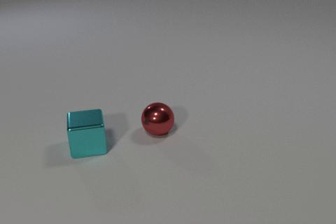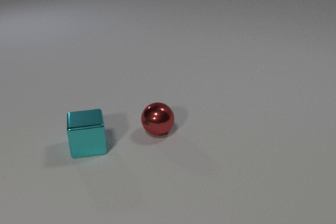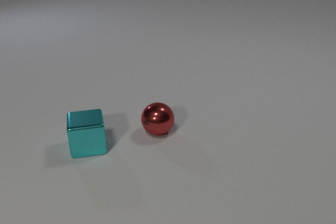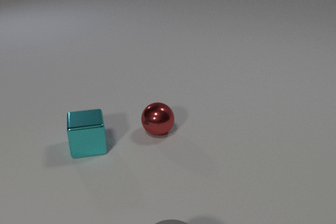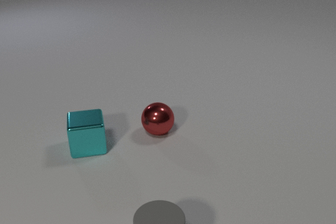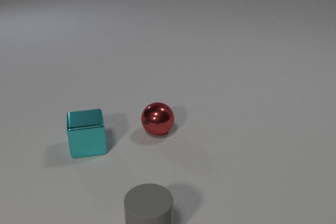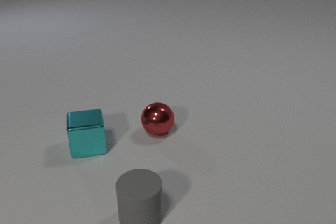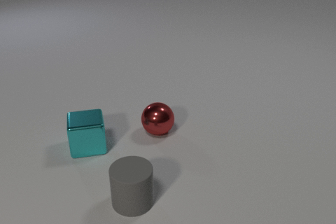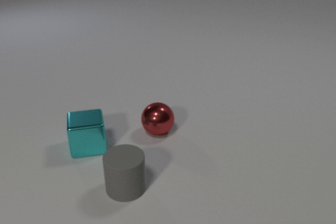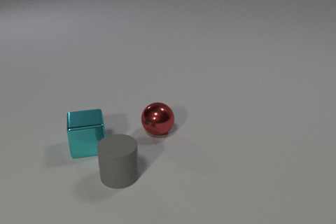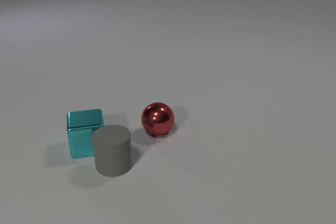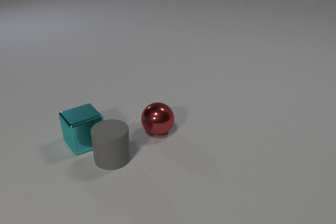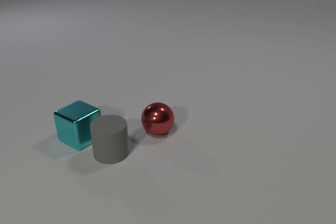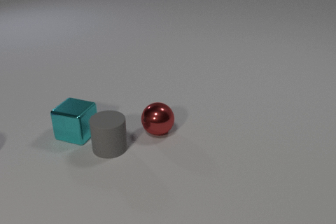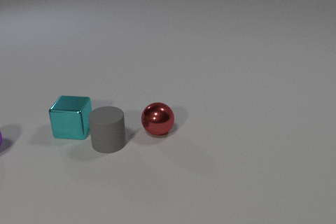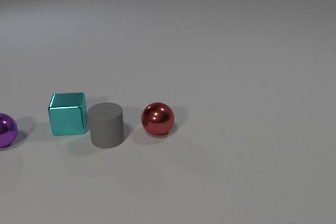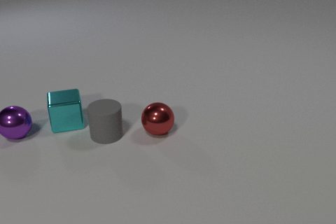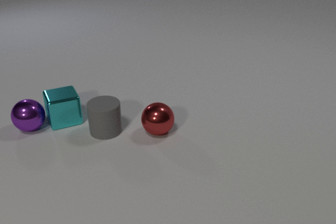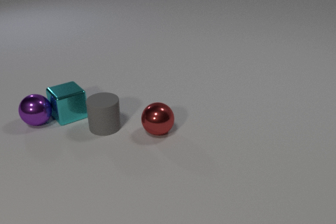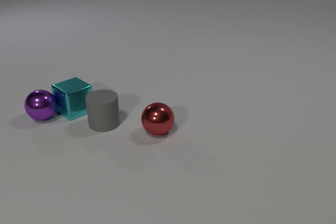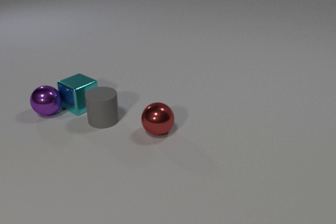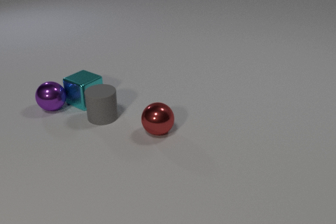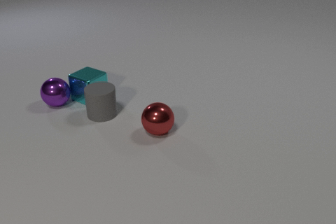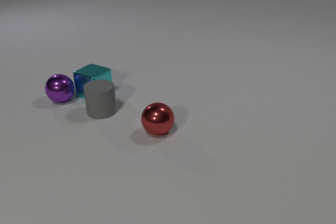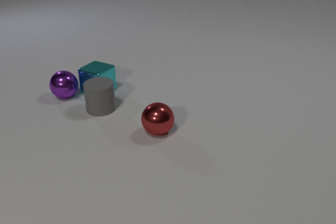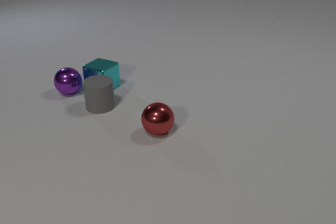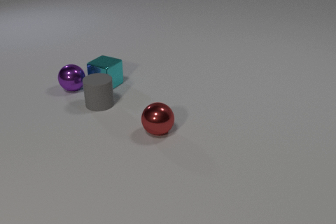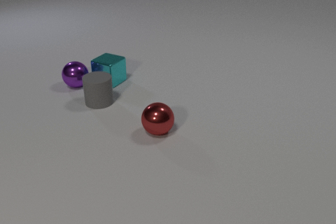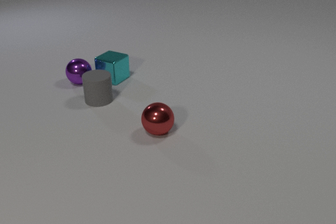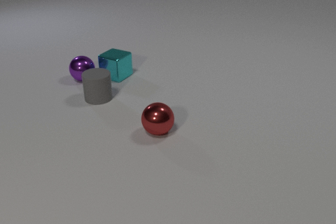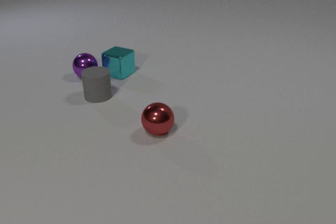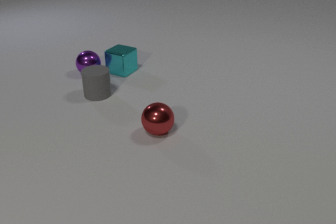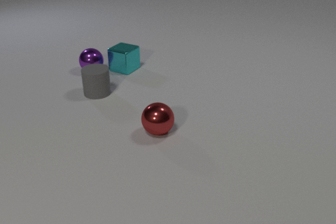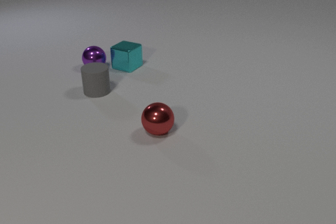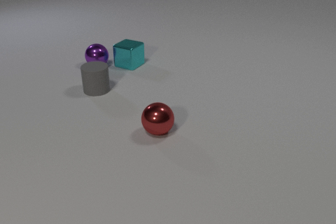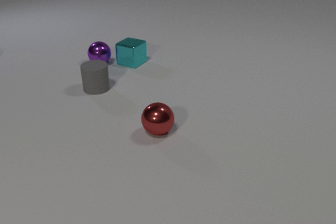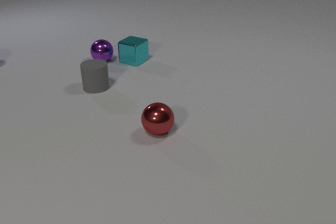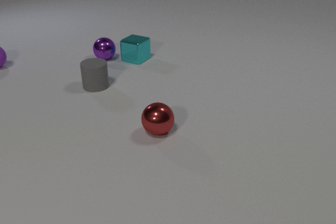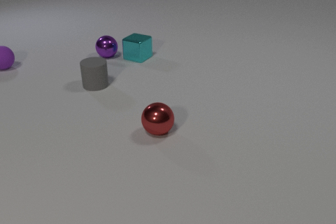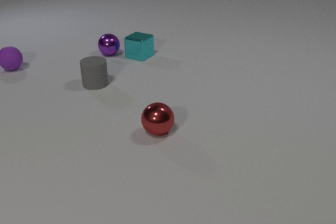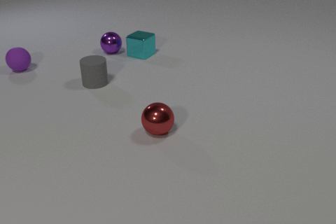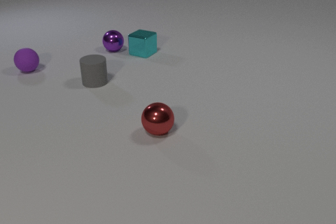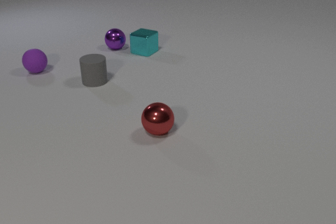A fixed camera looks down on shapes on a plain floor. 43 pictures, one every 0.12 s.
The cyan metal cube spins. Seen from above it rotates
counterclockwise.
The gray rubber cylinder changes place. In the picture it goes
away from the camera.
0.00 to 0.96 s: The gray rubber cylinder comes in at the bottom edge, slides away from the camera.
0.96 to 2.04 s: The gray rubber cylinder slides away from the camera. The cyan metal cube slides away from the camera, spins counterclockwise seen from above by about 105 degrees, its near face sliding to the right. The purple metal sphere comes in at the left edge, rolls to the right and away from the camera. The gray rubber cylinder and the cyan metal cube collide. The cyan metal cube and the purple metal sphere collide.
2.04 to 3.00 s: The gray rubber cylinder slides away from the camera. The cyan metal cube slides away from the camera and to the right, spins counterclockwise seen from above by about 30 degrees, its near face sliding to the right. The purple metal sphere rolls away from the camera and to the right.
3.00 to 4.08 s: The gray rubber cylinder slides away from the camera. The cyan metal cube slides away from the camera and to the right. The purple metal sphere rolls away from the camera and to the right.
4.08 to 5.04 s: The gray rubber cylinder slides away from the camera. The cyan metal cube slides away from the camera and to the right. The purple metal sphere rolls away from the camera and to the right. The purple rubber sphere comes in at the left edge, rolls to the right and toward the camera.
What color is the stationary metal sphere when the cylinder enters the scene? red.
Are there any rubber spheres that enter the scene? yes.
What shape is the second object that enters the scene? sphere.
